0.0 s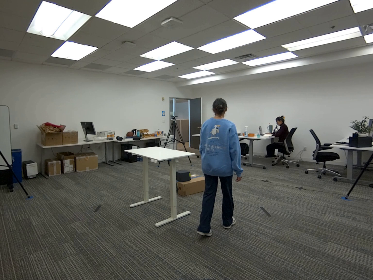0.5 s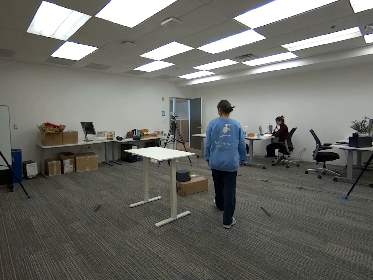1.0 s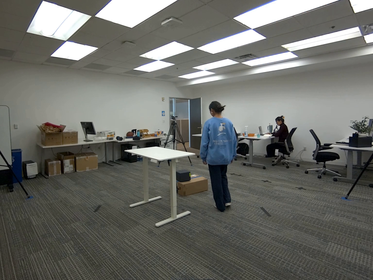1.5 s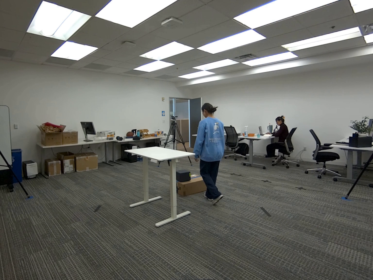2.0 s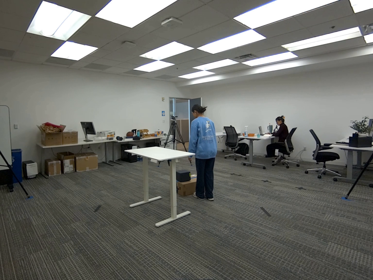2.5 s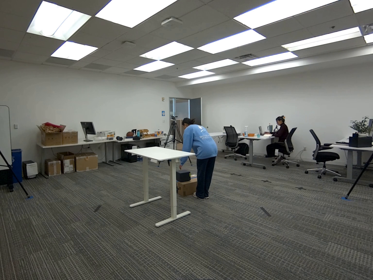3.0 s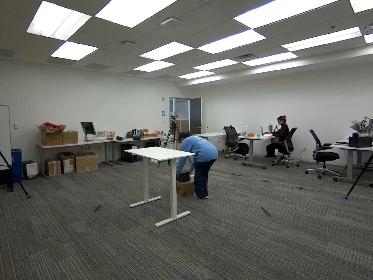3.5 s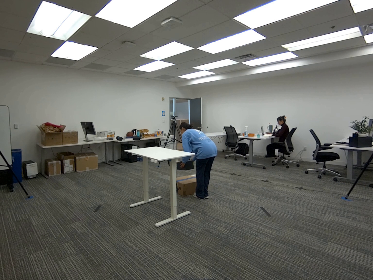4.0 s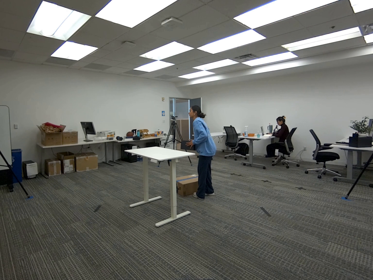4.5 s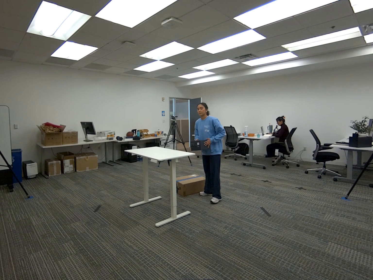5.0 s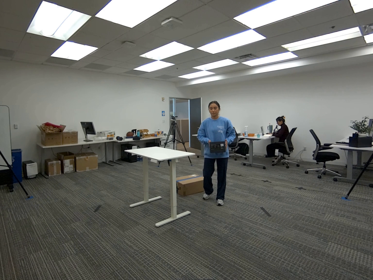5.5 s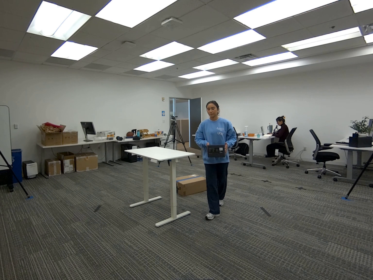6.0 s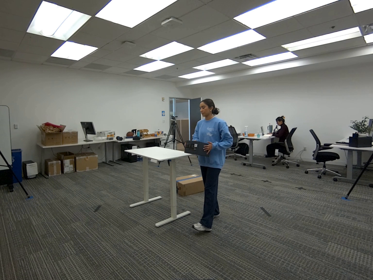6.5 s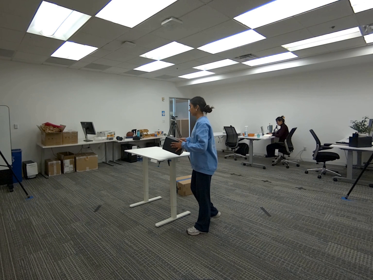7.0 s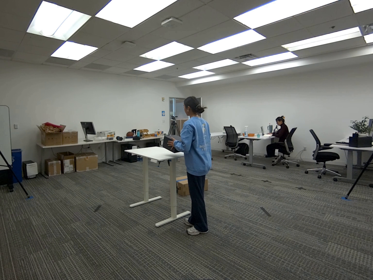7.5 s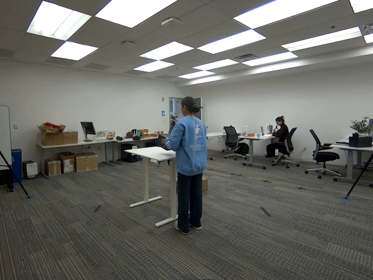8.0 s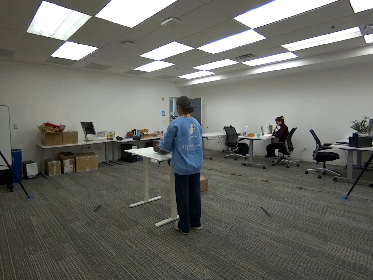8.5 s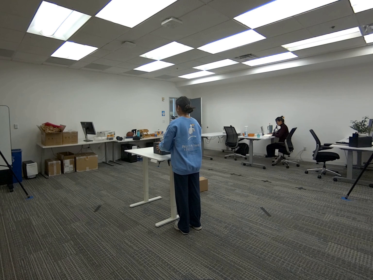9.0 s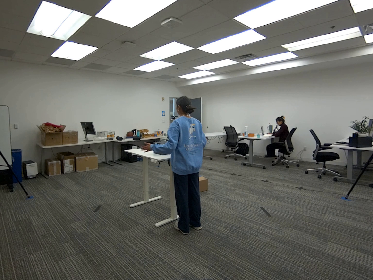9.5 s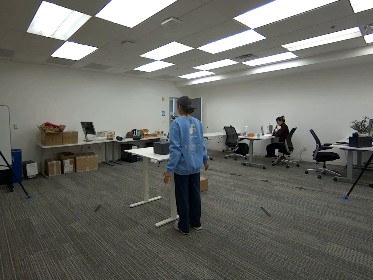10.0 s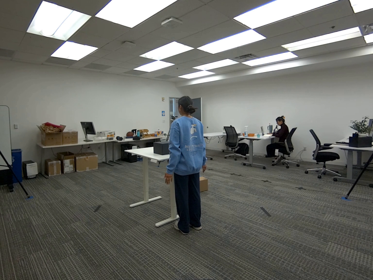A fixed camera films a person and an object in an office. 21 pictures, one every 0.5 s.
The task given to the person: Walk to the black square box on the big brown cardboard box, pick up the black square box with both hands, and place the black square box on the white desk.
